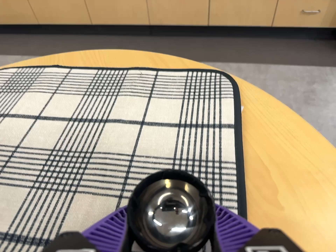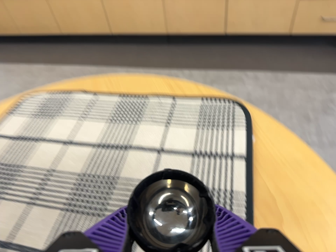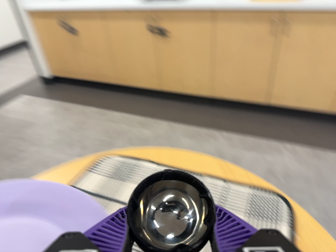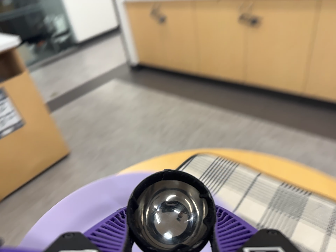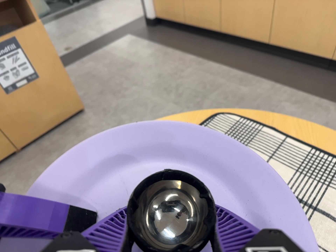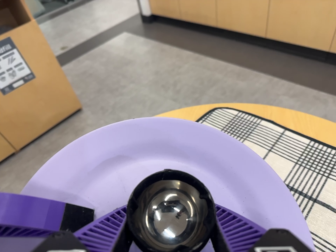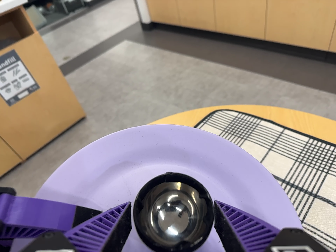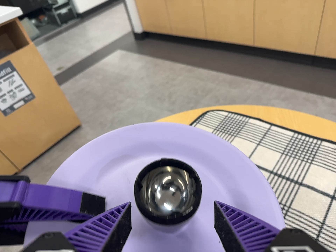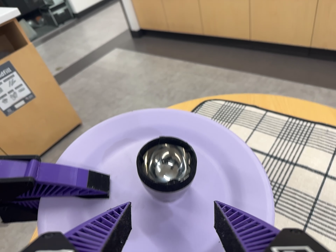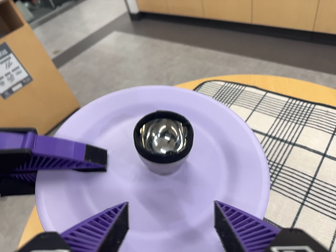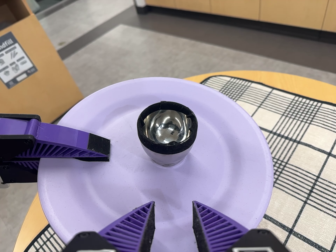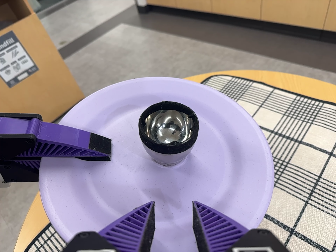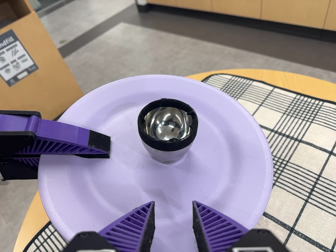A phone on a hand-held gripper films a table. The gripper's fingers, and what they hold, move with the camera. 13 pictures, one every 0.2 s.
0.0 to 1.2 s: The camera pans to its left by about 30 degrees. It travels to its left, toward the top of its view and backward, about 20 cm, so close, fixed things drift to the right. It rolls about its line of sight by about 15 degrees, and the scene rotates clockwise.
1.2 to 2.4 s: The camera travels toward the bottom of its view and backward, about 8 cm, so close, fixed things drift upward.
The film runs backward here.
